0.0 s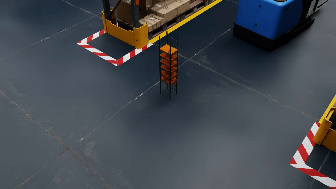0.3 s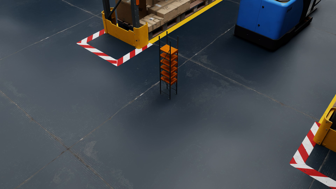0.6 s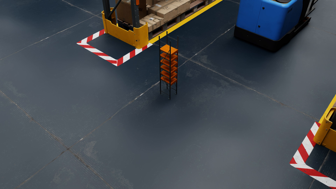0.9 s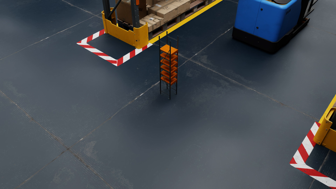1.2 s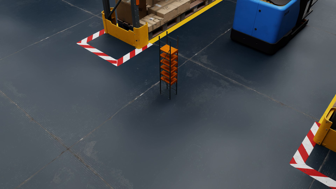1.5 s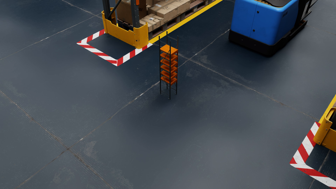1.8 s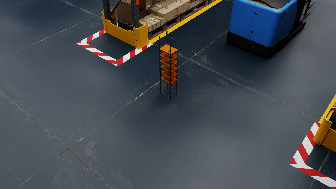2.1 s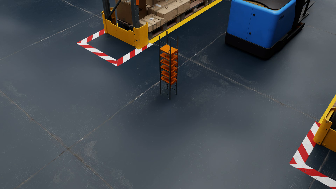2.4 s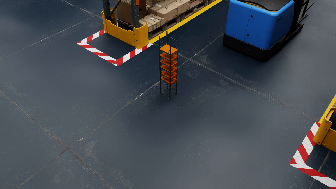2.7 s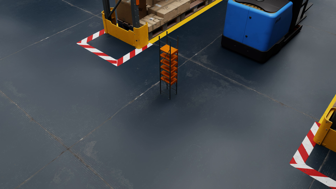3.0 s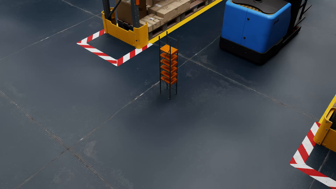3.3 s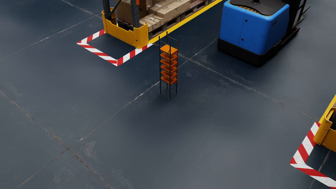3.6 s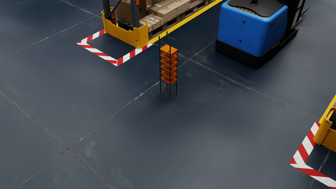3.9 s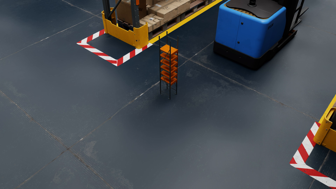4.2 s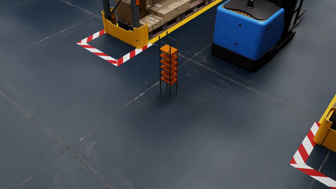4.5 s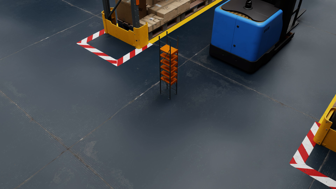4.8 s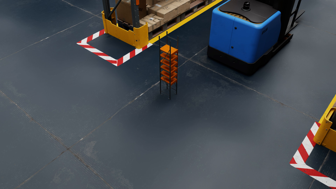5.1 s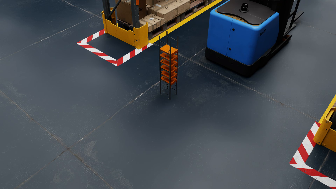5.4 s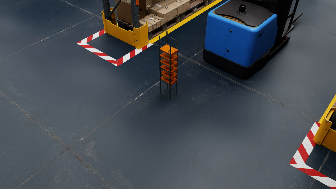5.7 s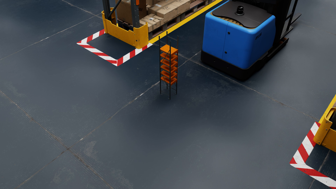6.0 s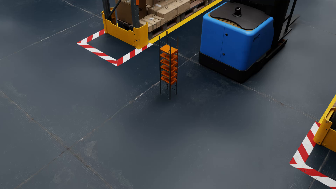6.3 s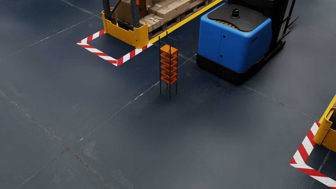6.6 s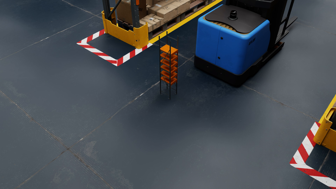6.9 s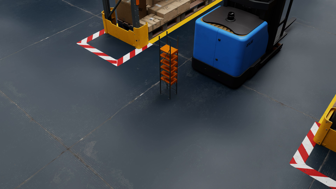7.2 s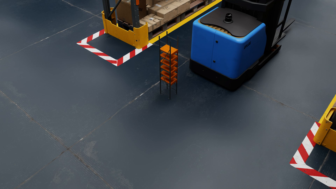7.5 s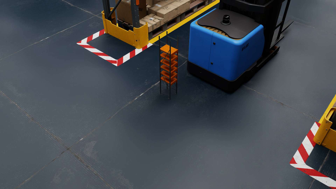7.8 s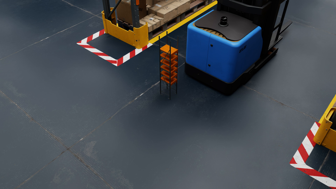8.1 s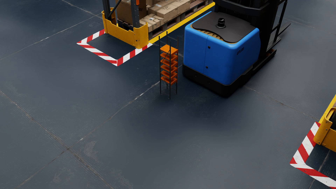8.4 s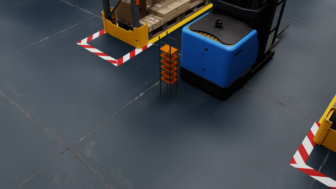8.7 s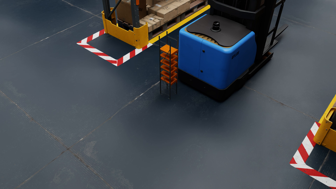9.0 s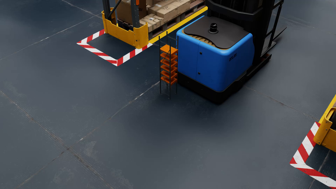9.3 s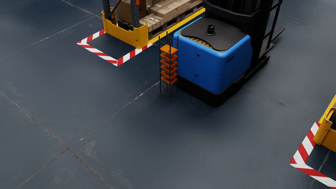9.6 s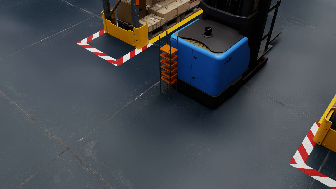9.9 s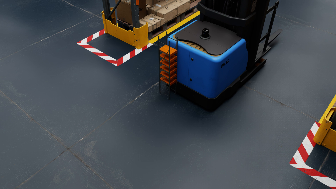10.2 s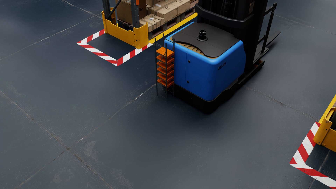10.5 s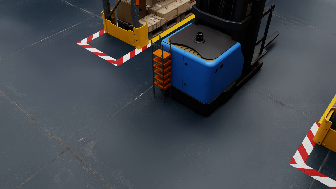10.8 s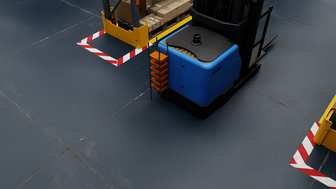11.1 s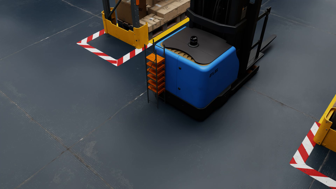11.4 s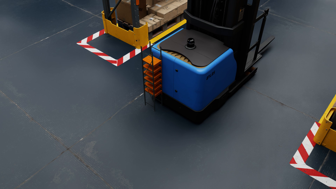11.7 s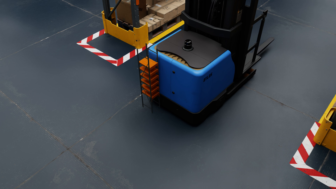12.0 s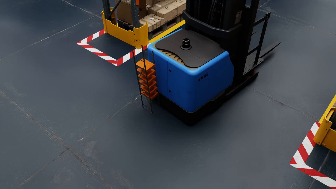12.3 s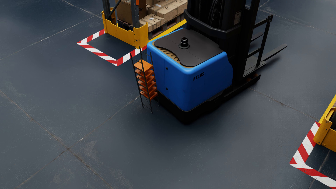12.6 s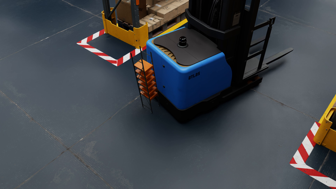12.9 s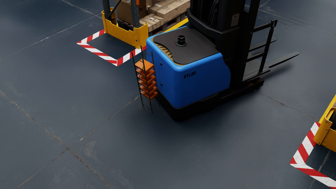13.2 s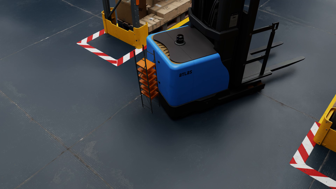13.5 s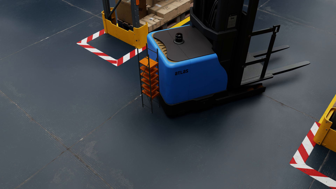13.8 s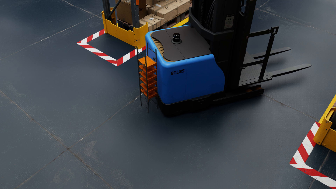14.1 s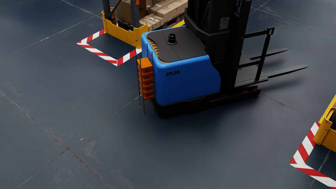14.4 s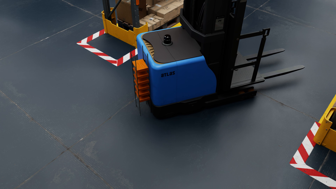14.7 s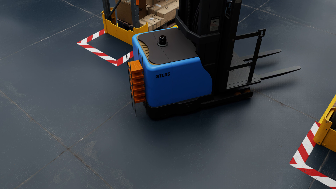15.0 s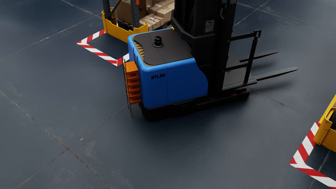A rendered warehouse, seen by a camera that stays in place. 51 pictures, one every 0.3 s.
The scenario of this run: A forklift runs into an object in its way.
